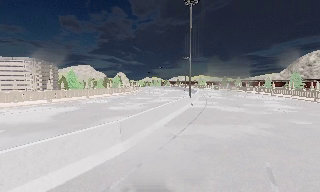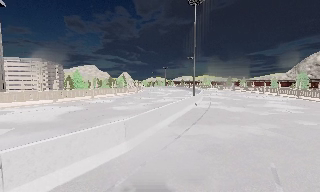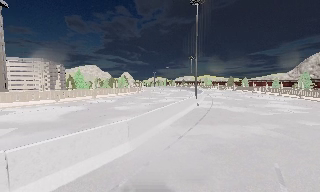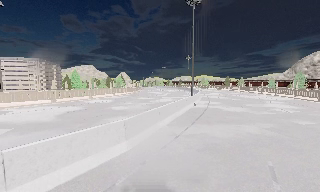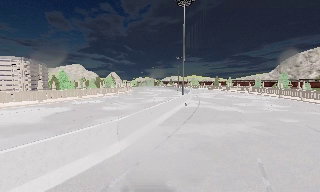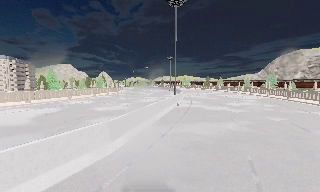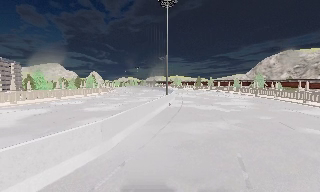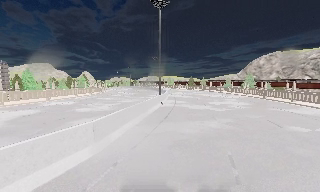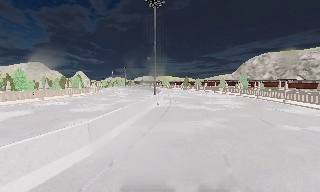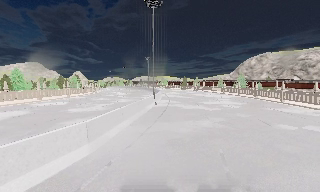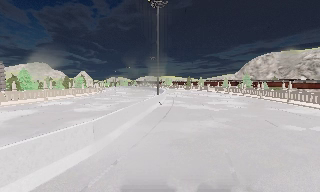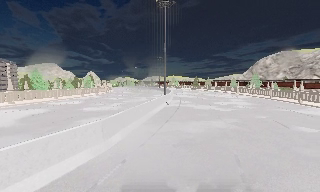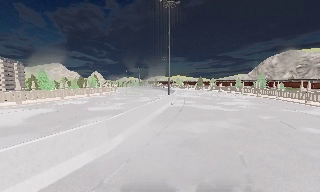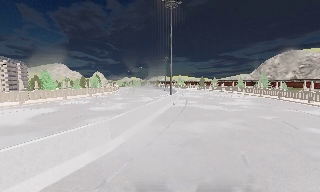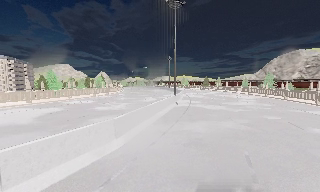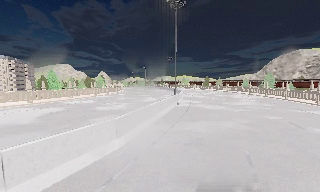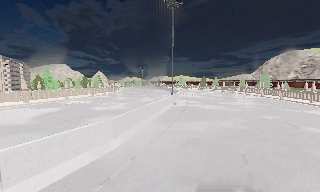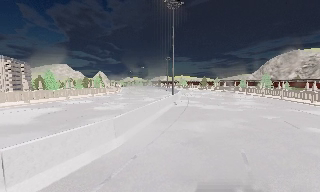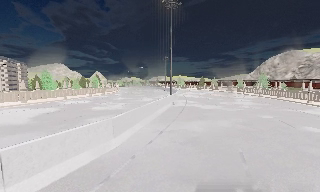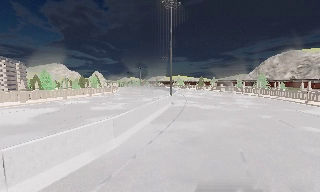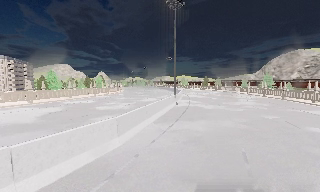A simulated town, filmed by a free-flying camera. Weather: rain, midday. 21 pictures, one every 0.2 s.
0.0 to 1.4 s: The scene slides to the left, as the camera pans about 10 degrees to its right.
1.4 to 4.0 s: The camera travels backward, about 0.5 m, so what stands in front gets smaller.
The film runs backward here.
